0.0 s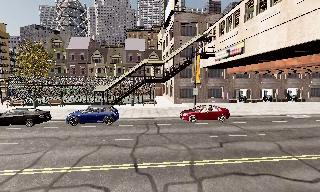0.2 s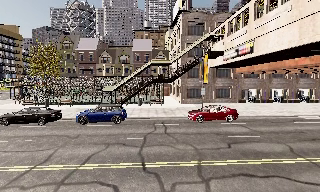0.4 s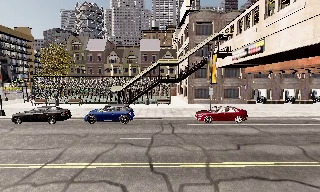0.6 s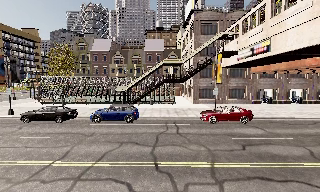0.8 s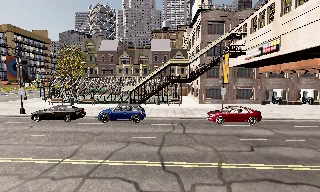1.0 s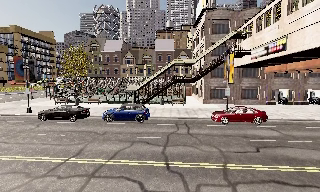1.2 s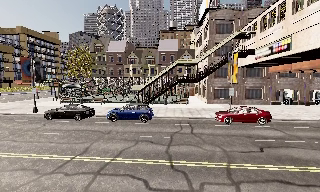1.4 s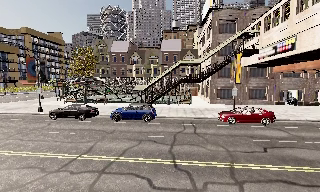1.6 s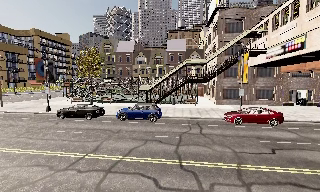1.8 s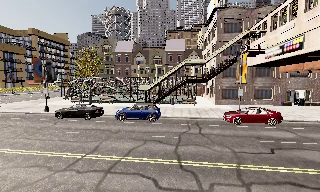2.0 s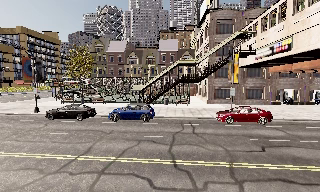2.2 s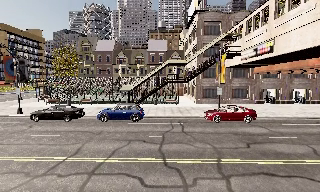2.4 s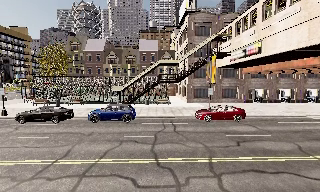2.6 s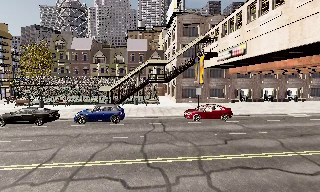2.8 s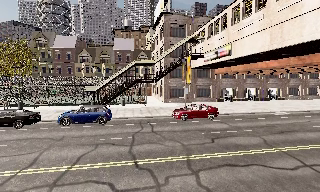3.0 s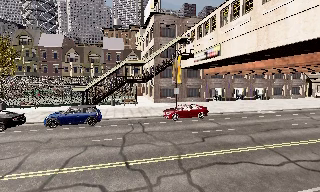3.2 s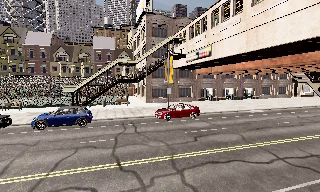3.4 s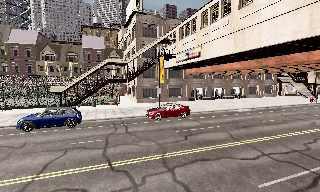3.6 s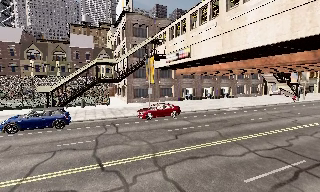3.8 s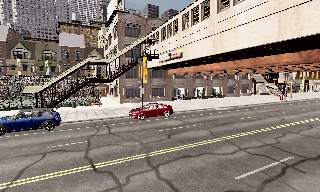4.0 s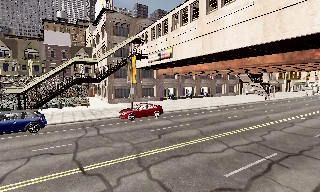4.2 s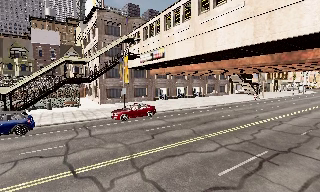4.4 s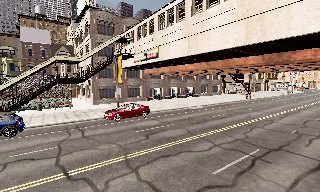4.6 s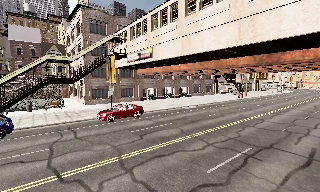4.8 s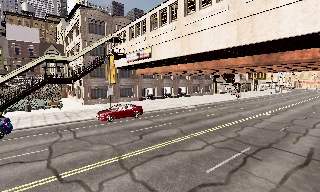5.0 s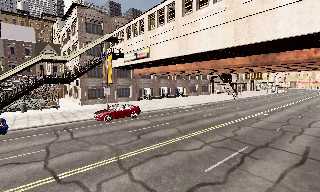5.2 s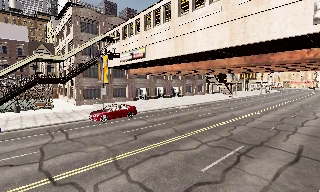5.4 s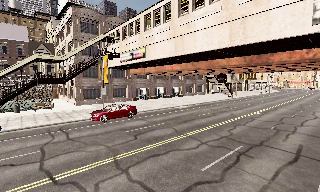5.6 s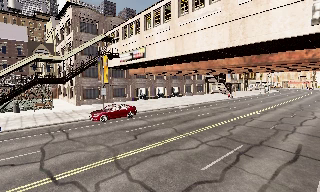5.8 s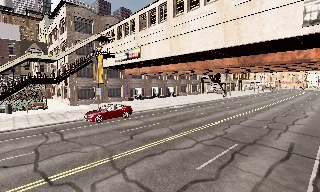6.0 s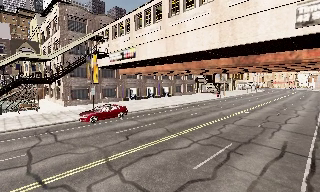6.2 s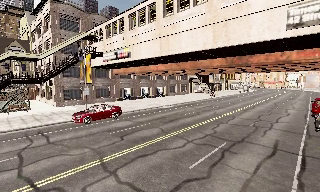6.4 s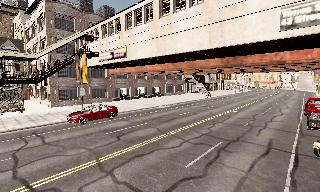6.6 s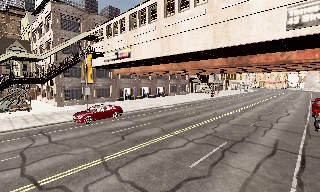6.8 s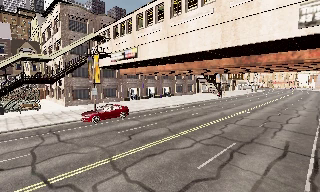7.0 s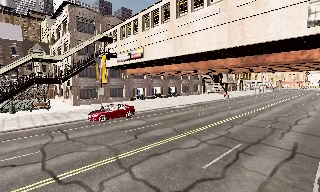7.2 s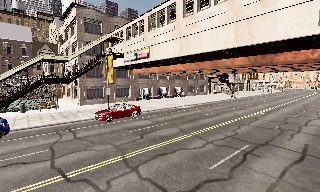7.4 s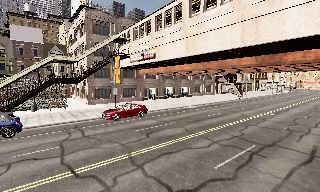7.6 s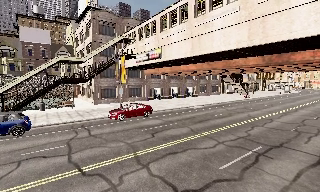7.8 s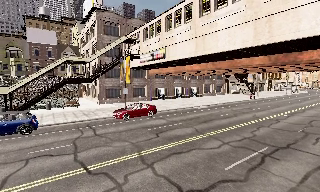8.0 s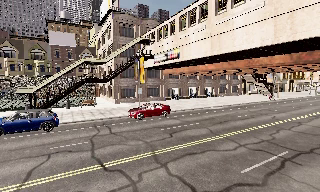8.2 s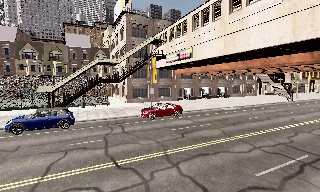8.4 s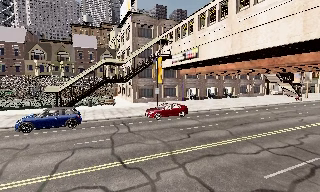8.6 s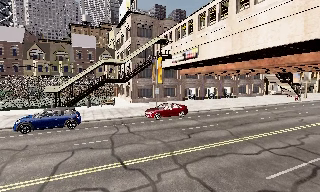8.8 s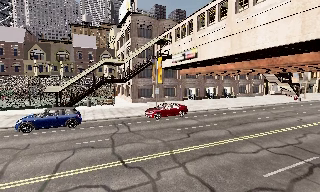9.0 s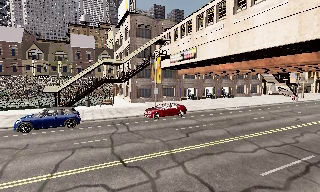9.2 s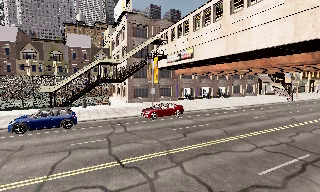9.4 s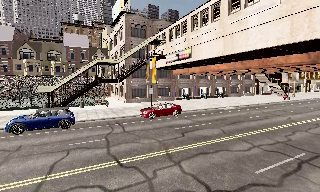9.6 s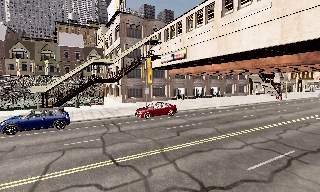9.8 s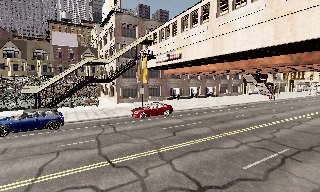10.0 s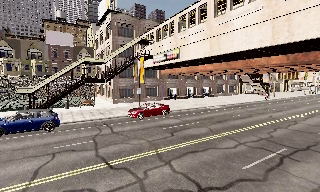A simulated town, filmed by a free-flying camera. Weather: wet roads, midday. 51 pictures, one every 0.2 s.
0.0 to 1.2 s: The camera pans to its left, which is counterclockwise from overhead, by about 10 degrees.
1.2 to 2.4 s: The camera shifts only a little, or ends up much as it began.
2.4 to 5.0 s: The scene slides to the left, as the camera pans about 35 degrees to its right. It travels to its left, about 0.5 m.
5.0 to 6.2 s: The camera shifts only a little, or ends up much as it began.
6.2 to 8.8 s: The camera pans to its left, which is counterclockwise from overhead, by about 25 degrees.
8.8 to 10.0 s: The camera shifts only a little, or ends up much as it began.
The film runs backward here.
